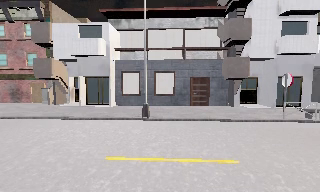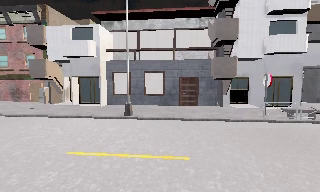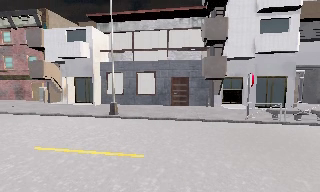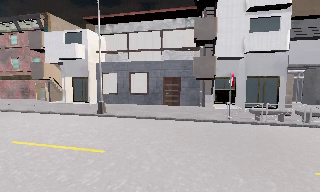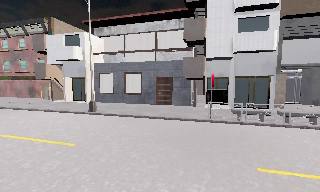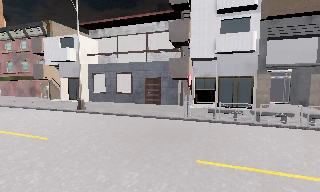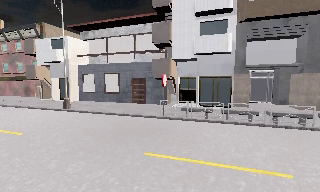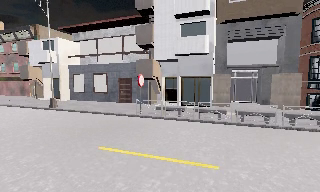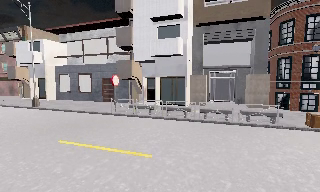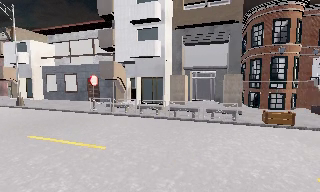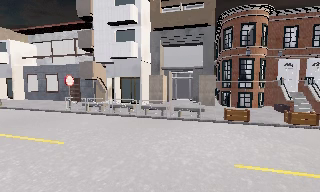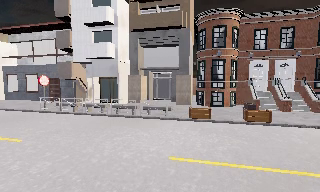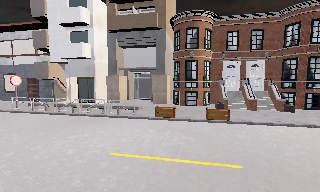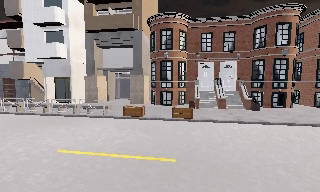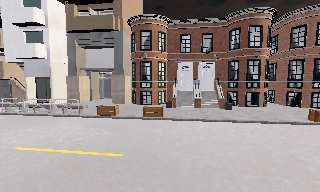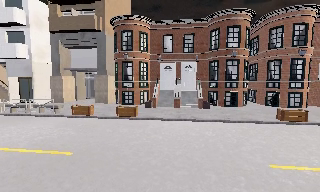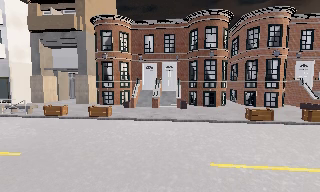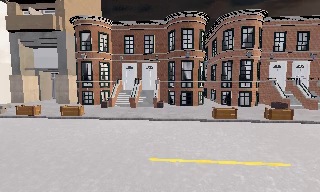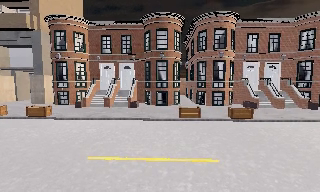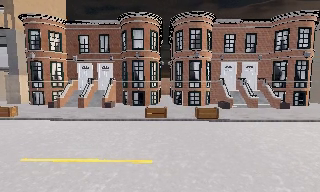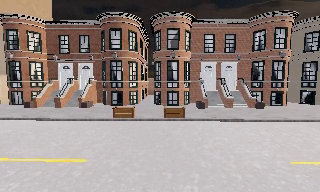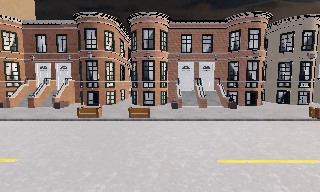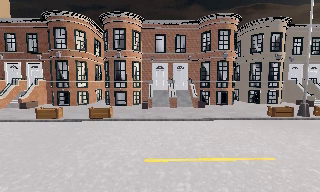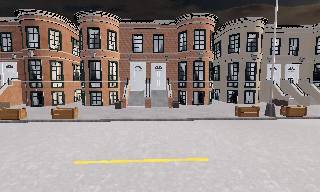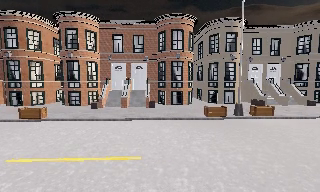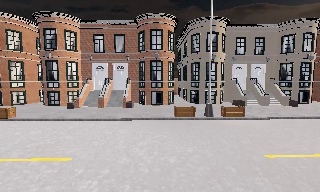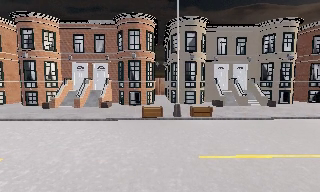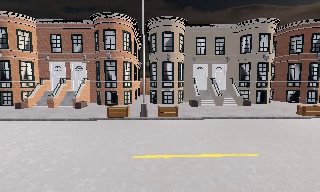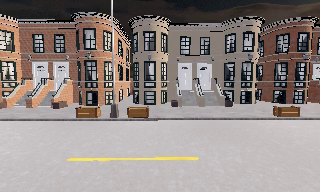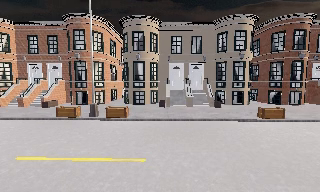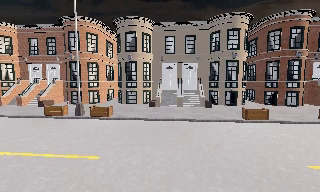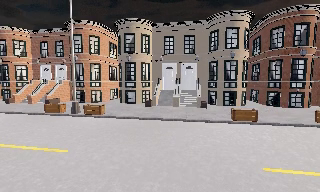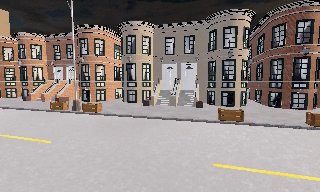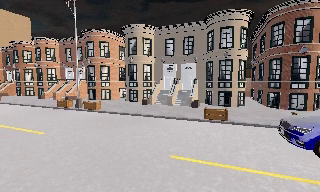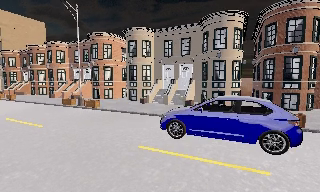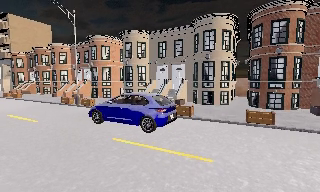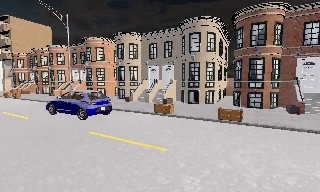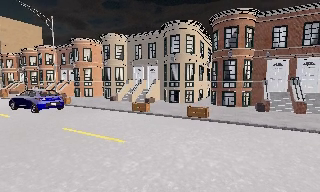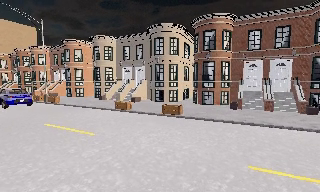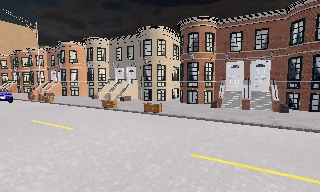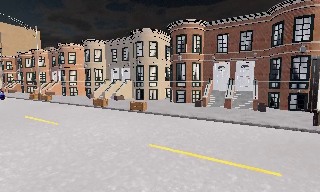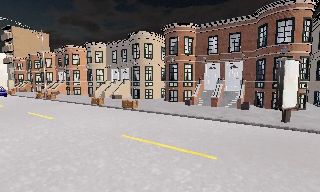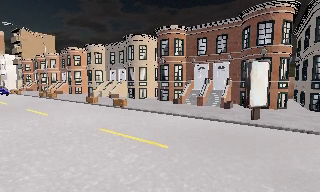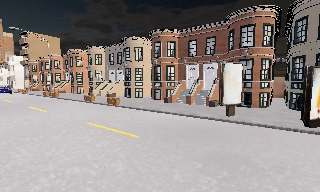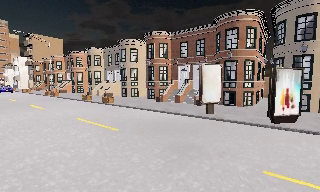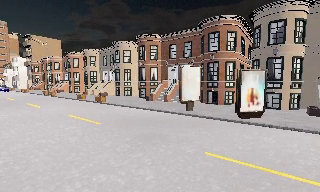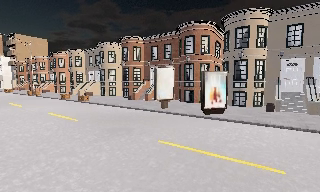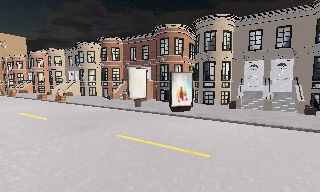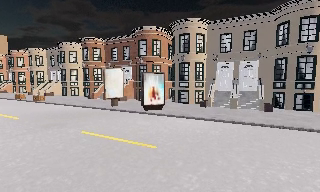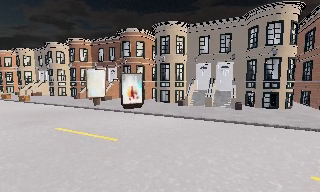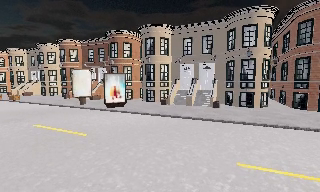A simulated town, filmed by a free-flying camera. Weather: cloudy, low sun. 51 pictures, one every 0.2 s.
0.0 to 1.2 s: The camera pans to its left, which is counterclockwise from overhead, by about 15 degrees. It travels to its right, about 8 m, so close, fixed things drift to the left.
1.2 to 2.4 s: The camera travels to its right, about 9 m, so close, fixed things drift to the left.
2.4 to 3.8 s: The scene slides to the left, as the camera pans about 10 degrees to its right. It travels to its right, about 10 m, so close, fixed things drift to the left.
3.8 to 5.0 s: The camera travels to its right, about 10 m, so close, fixed things drift to the left.
5.0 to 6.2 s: The camera pans to its left, which is counterclockwise from overhead, by about 10 degrees. It travels to its right, about 9 m, so close, fixed things drift to the left.
6.2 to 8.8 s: The camera pans to its left, which is counterclockwise from overhead, by about 25 degrees. It travels to its right and backward, about 18 m, so close, fixed things drift to the left.
8.8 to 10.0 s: The camera swings to its right by about 15 degrees, and the scene slides to the left. It travels to its right and backward, about 8 m, so close, fixed things drift to the left.
The film runs forward here.
